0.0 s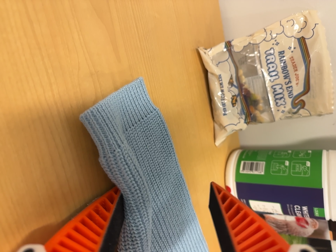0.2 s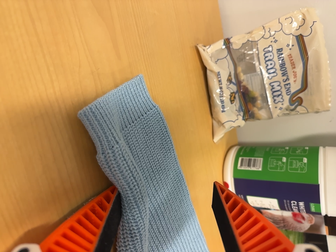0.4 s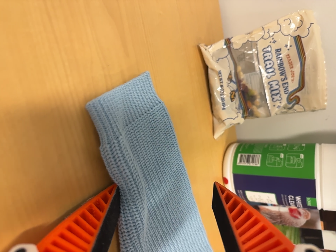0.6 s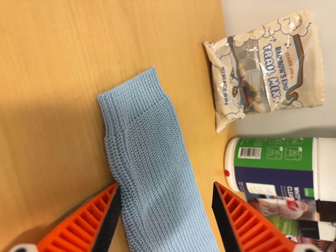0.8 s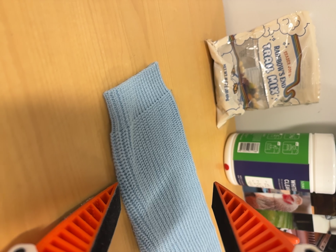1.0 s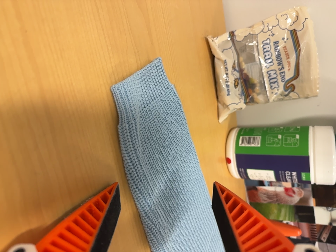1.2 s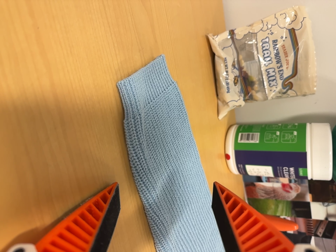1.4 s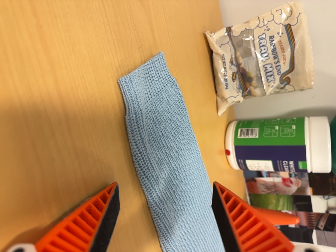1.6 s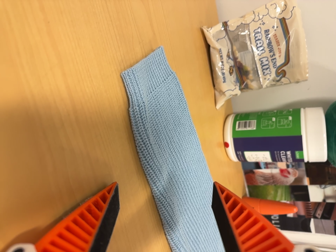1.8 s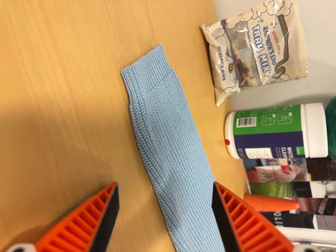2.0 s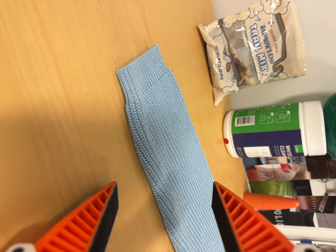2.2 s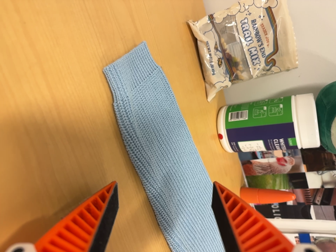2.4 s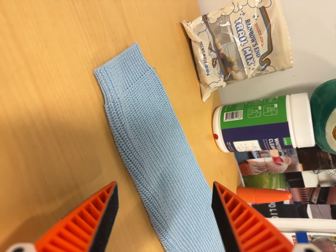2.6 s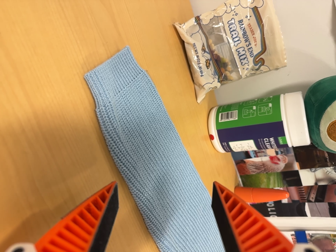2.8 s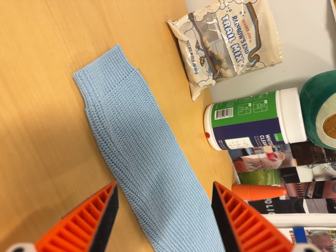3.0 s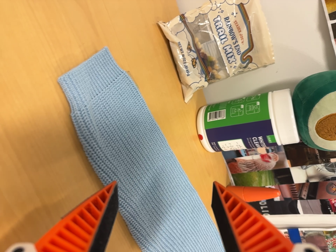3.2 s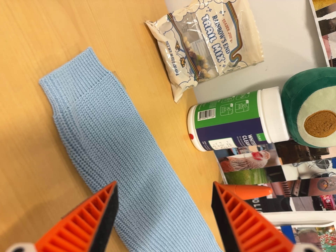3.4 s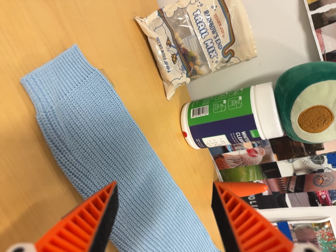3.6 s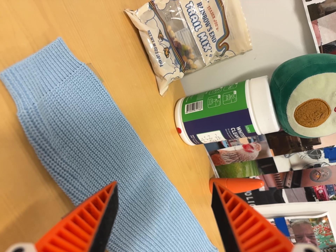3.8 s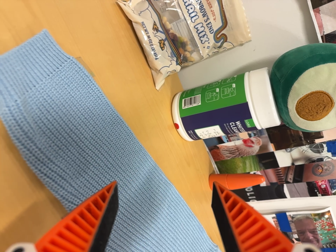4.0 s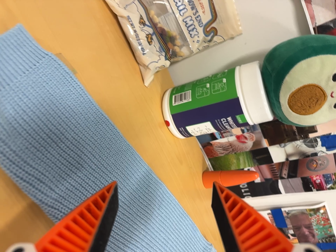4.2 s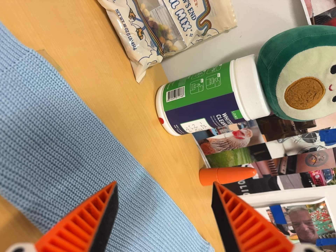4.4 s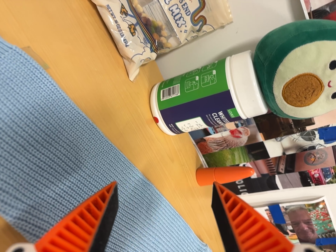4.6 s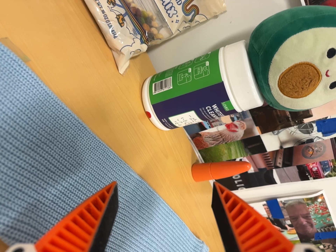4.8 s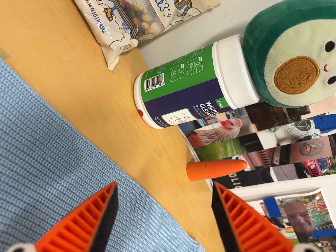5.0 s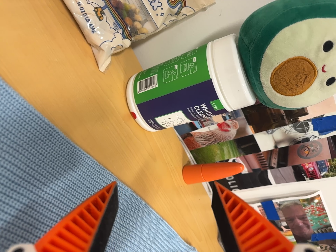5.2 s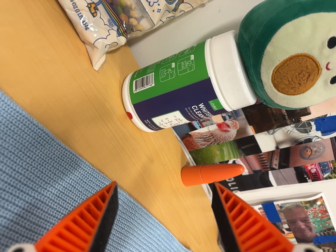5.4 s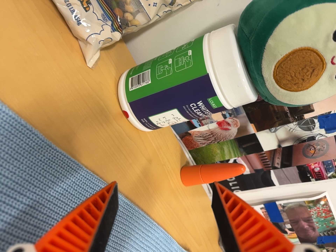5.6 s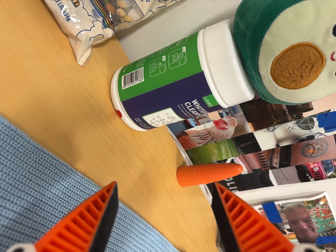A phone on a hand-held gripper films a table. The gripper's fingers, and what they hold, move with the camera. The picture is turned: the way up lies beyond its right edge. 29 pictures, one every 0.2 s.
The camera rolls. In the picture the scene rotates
counterclockwise.
0.0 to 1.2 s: The camera travels backward and to its left, about 8 cm, so what stands in front gets smaller.
1.2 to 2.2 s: The camera shifts only a little, or ends up much as it began.
2.2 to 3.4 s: The camera travels to its right, about 6 cm, so close, fixed things drift to the left.
3.4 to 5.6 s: The camera travels forward and to its right, about 16 cm, so what stands in front looms larger.
The film runs backward here.
